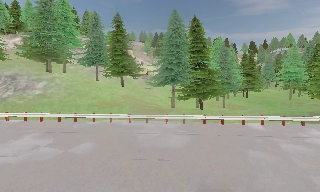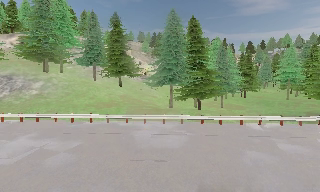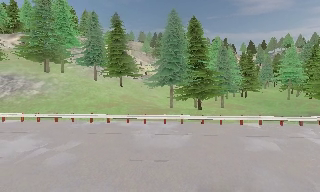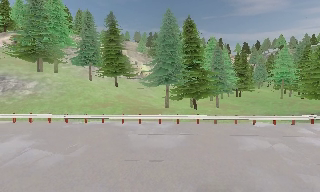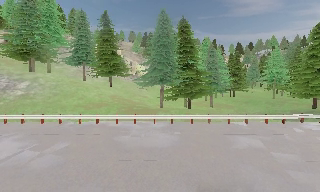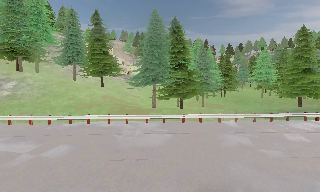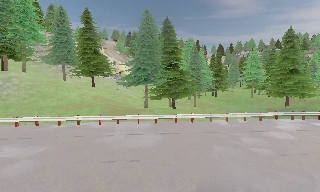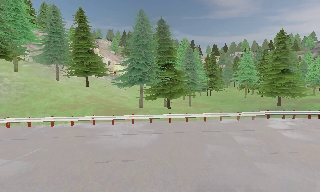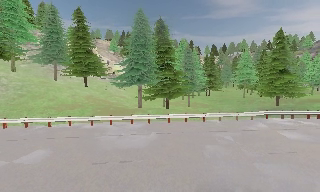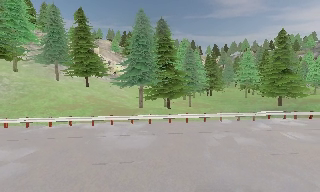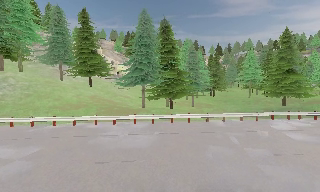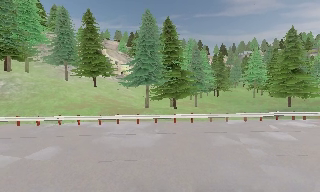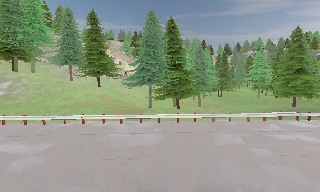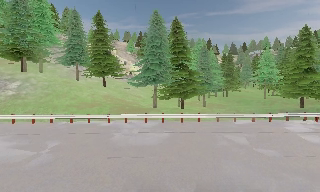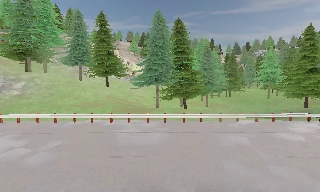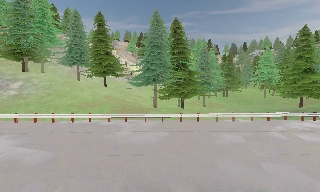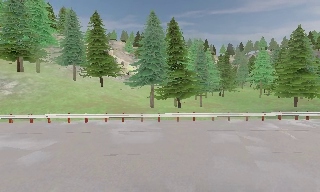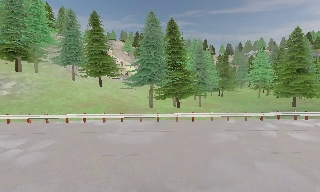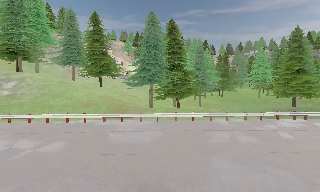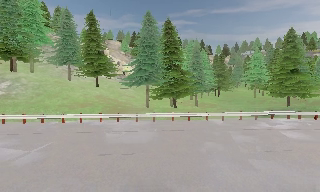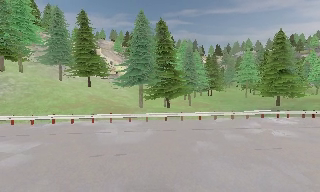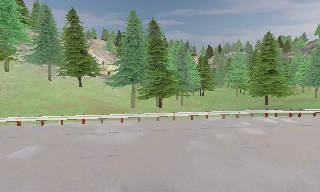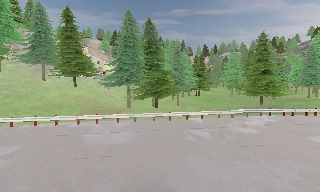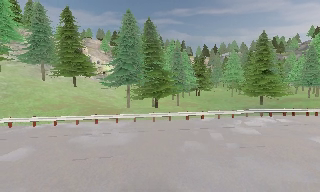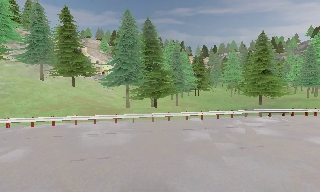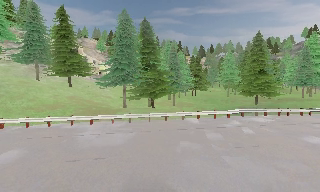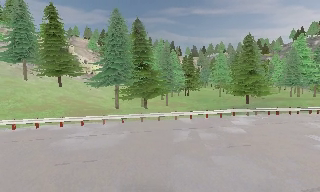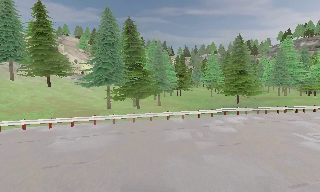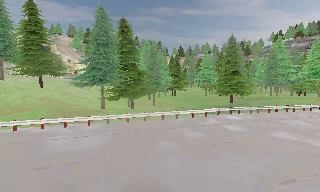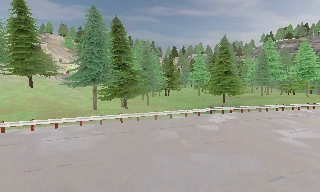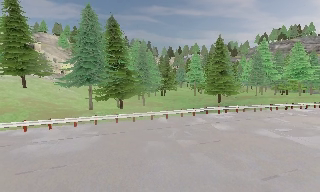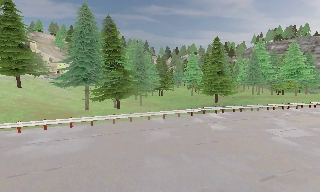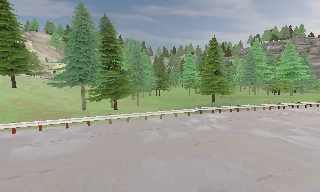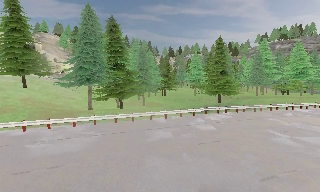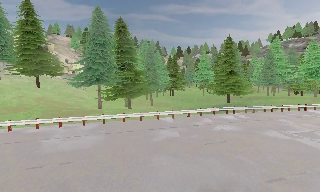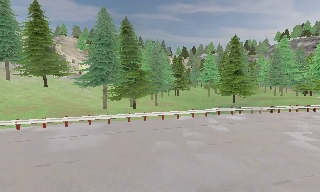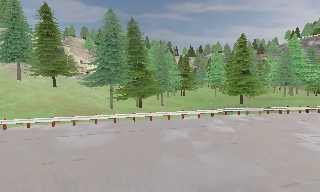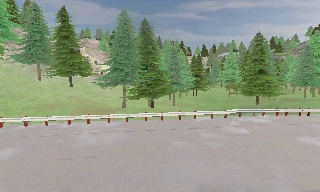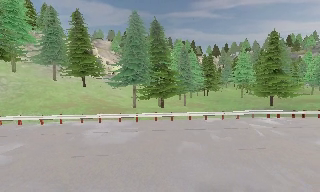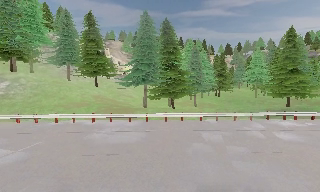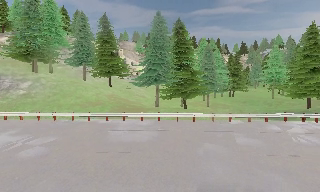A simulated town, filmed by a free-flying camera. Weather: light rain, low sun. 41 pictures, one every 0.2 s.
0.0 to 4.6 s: The camera swings to its right by about 15 degrees, and the scene slides to the left. It travels to its right and backward, about 1 m, so close, fixed things drift to the left.
4.6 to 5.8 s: The camera swings to its right by about 10 degrees, and the scene slides to the left.
5.8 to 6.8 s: The camera shifts only a little, or ends up much as it began.
6.8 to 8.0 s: The camera swings to its left by about 20 degrees, and the scene slides to the right.
The film runs backward here.
